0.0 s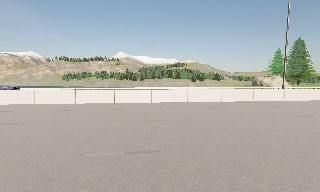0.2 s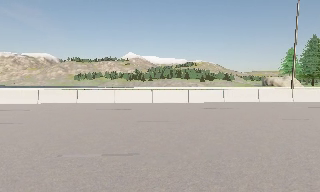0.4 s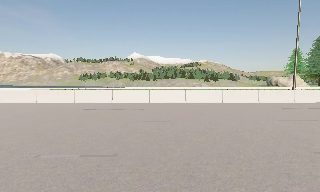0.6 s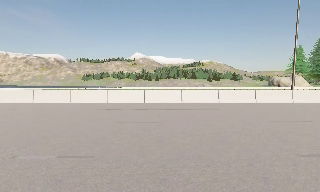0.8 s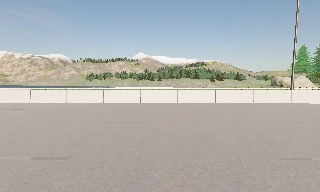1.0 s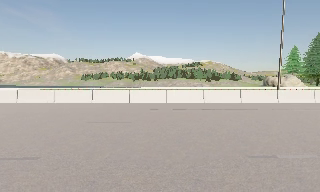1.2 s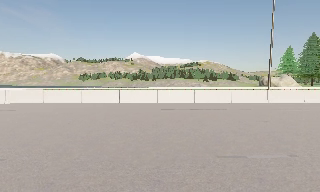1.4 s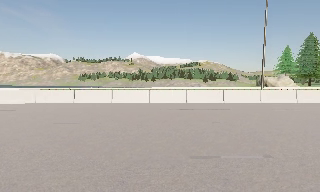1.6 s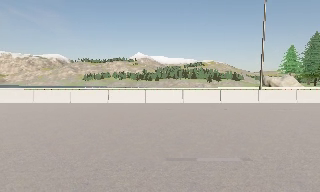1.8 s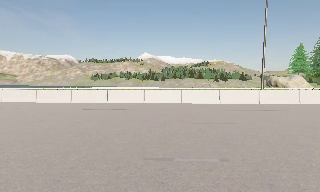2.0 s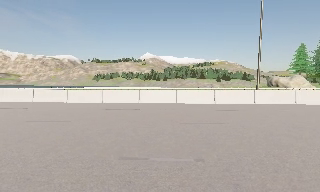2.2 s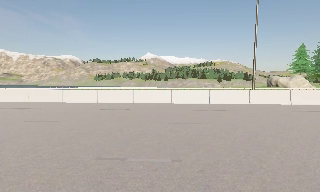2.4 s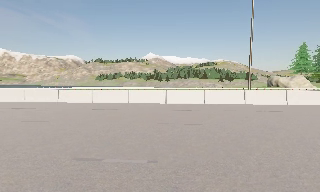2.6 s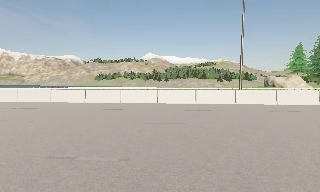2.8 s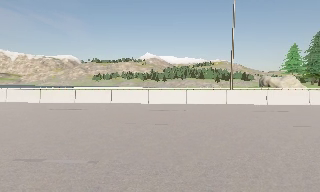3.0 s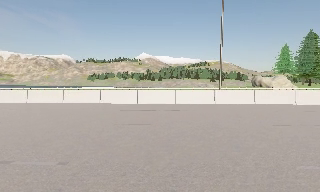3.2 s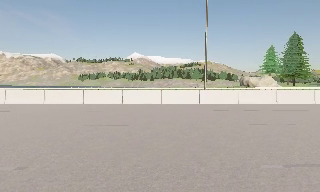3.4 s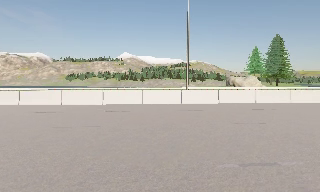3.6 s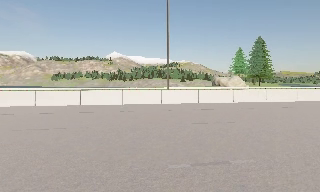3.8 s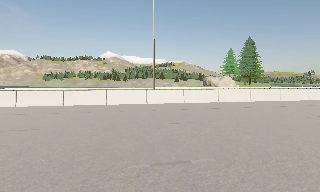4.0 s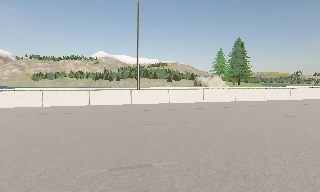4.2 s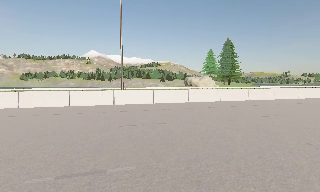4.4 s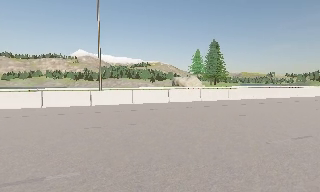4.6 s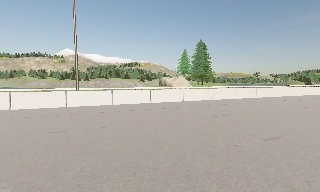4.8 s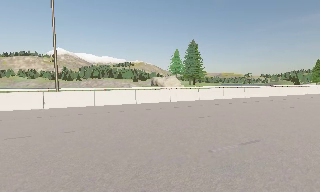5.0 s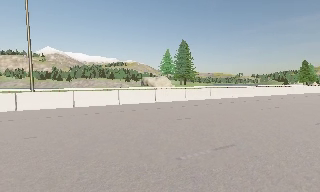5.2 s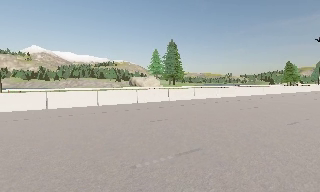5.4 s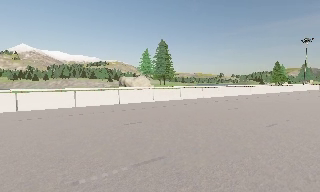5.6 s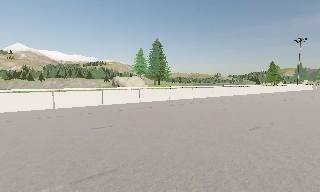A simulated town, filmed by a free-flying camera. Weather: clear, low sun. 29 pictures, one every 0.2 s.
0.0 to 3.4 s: The camera travels to its right, about 11 m, so close, fixed things drift to the left.
3.4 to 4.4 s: The camera swings to its right by about 15 degrees, and the scene slides to the left. It travels to its right, about 4 m, so close, fixed things drift to the left.
4.4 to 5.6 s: The scene slides to the left, as the camera pans about 15 degrees to its right. It travels to its right and forward, about 6 m, so close, fixed things drift to the left.
The film runs forward here.
